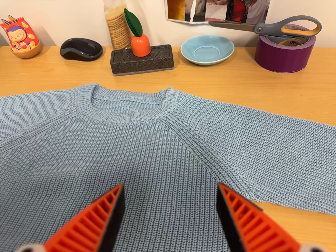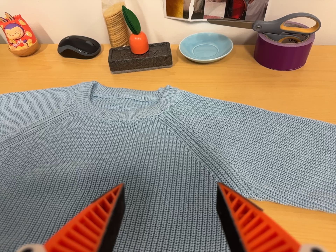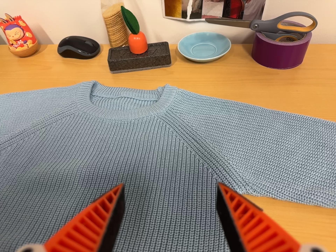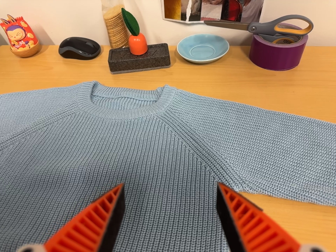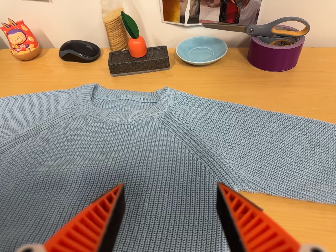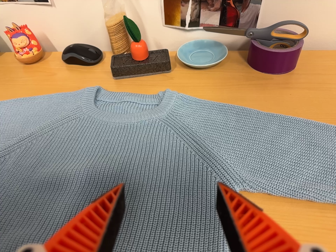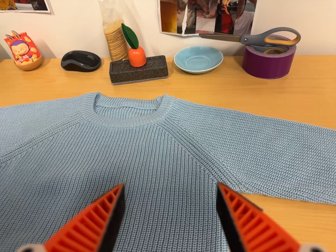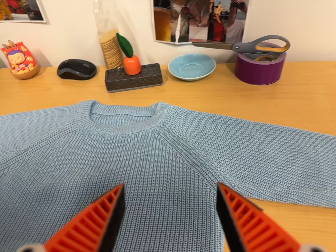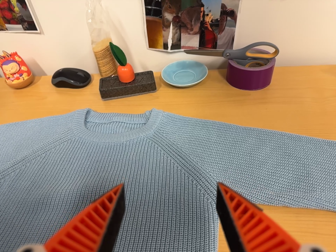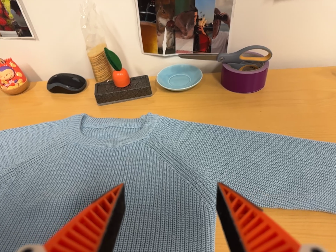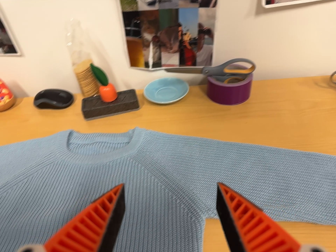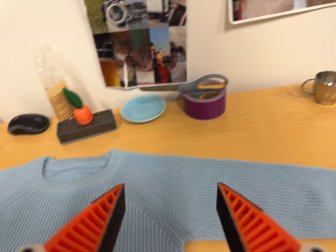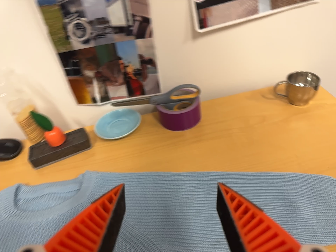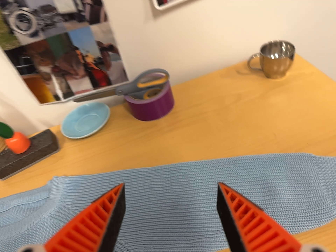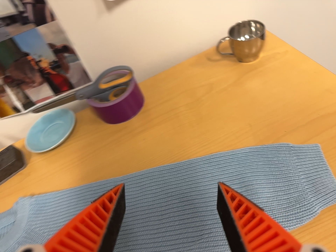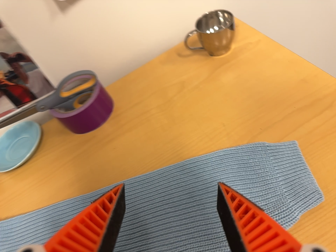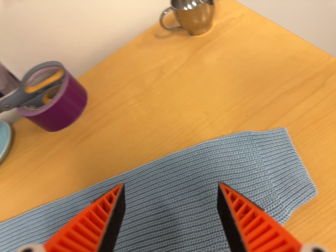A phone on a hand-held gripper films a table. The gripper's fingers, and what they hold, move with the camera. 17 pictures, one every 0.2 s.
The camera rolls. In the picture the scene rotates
counterclockwise.
0.0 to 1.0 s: The camera shifts only a little, or ends up much as it began.
1.0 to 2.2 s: The camera travels toward the top of its view and to its right, about 7 cm, so close, fixed things drift downward. It rolls about its line of sight by about 10 degrees, and the scene rotates counterclockwise.
2.2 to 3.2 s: The camera travels to its right, forward and toward the top of its view, about 26 cm, so close, fixed things drift to the left. Its aim tips toward the bottom of its view by about 15 degrees. It rolls about its line of sight by about 25 degrees, and the scene rotates counterclockwise.
The film runs backward here.
